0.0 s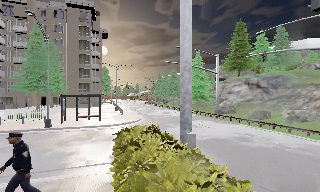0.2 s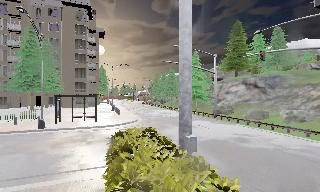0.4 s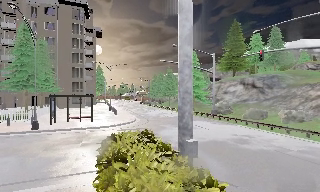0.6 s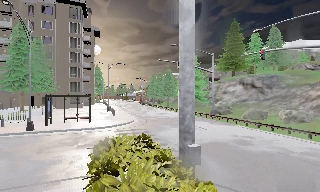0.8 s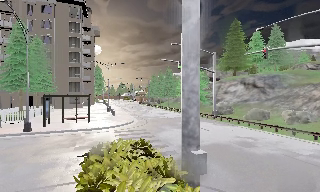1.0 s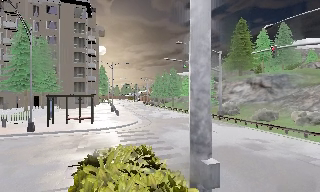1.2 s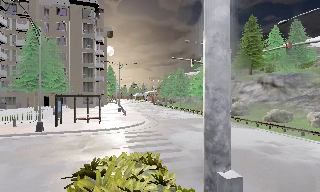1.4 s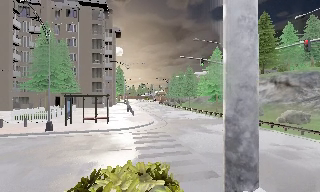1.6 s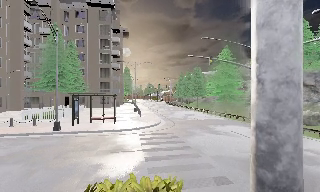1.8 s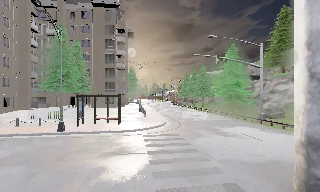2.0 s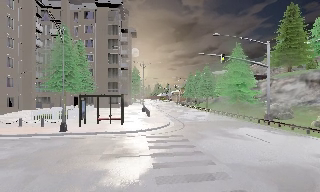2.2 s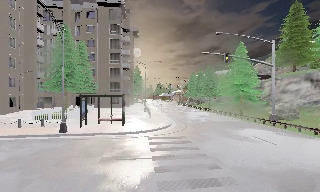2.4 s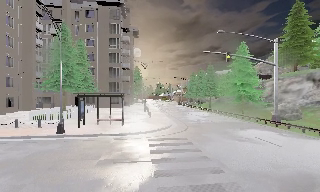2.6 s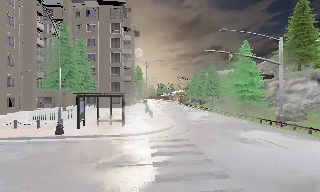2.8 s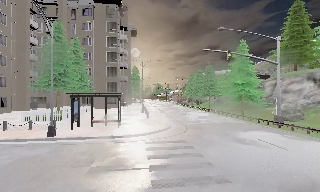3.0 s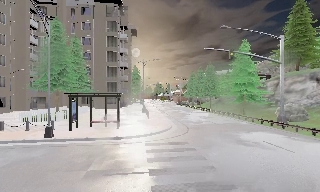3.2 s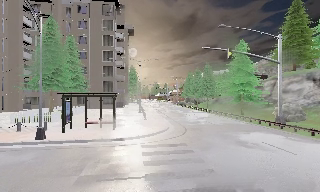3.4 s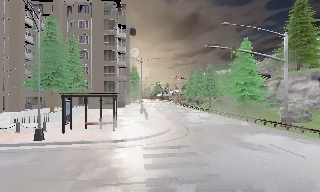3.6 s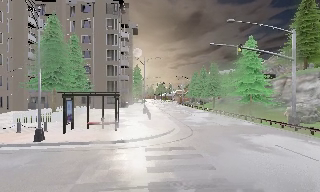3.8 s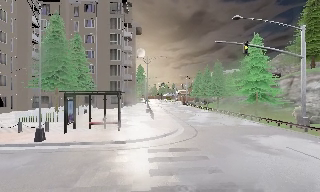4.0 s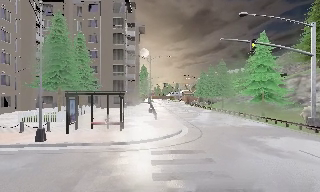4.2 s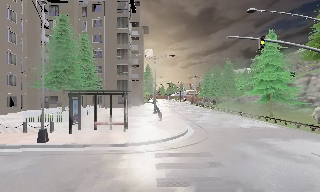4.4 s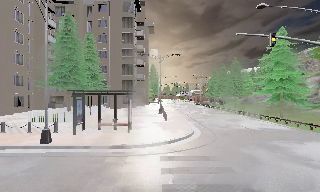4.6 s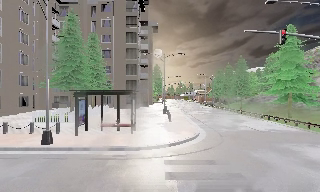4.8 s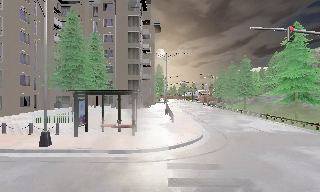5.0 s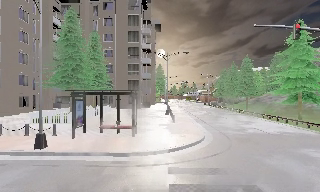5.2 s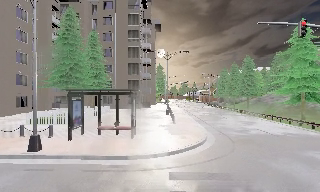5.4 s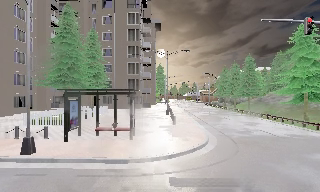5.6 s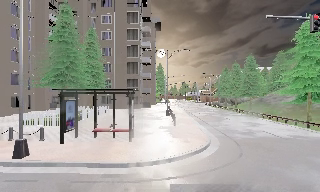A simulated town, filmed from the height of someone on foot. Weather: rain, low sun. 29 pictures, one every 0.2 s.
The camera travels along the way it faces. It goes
forward.
0.0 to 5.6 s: The camera pans to its left, which is counterclockwise from overhead, by about 20 degrees. It travels forward, about 9 m, so what stands in front looms larger.
The film runs forward here.
